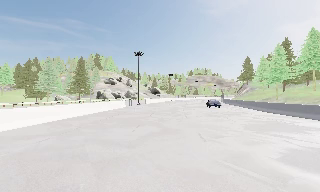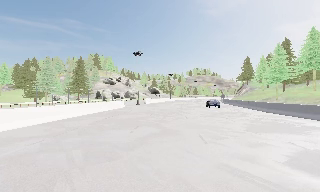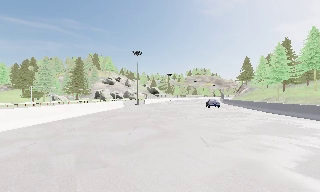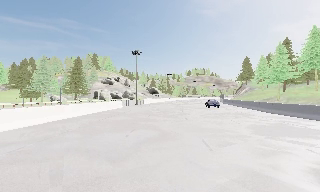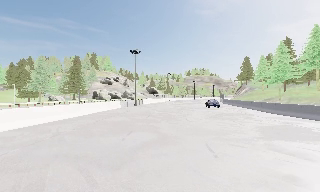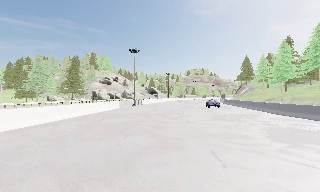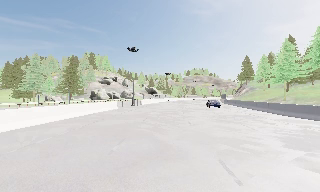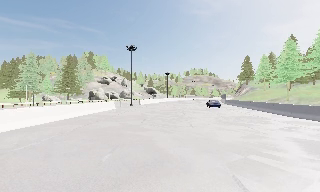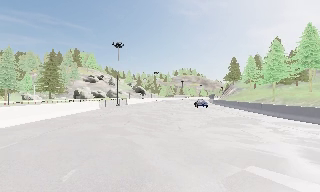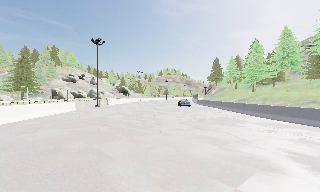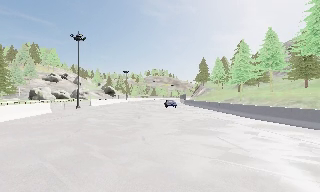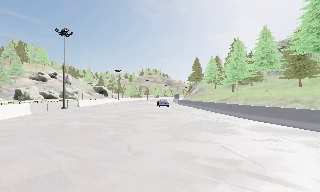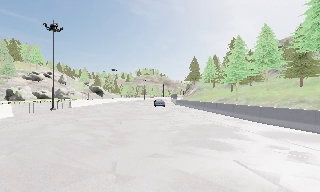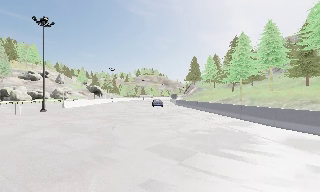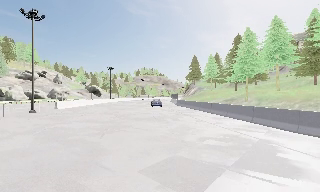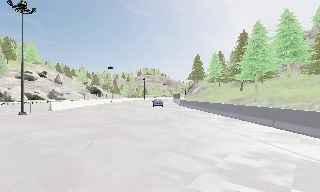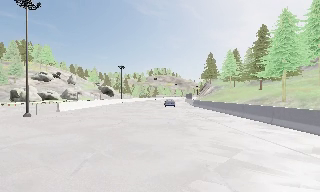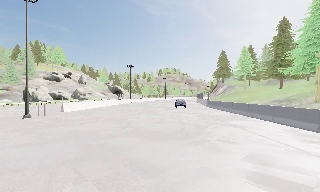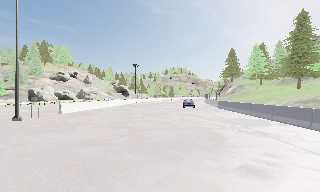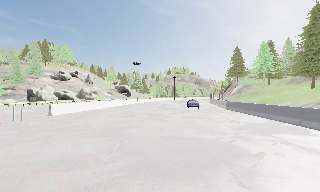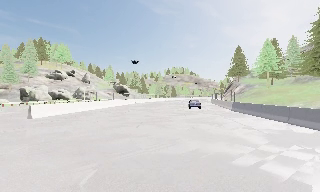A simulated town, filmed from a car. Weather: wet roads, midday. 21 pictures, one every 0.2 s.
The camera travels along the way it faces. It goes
forward.
0.0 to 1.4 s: The camera travels forward, about 4.5 m, so what stands in front looms larger. It gains speed.
1.4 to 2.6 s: The scene slides to the left, as the camera pans about 15 degrees to its right. It travels forward, about 8 m, so what stands in front looms larger.
2.6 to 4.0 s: The scene slides to the right, as the camera pans about 10 degrees to its left. It travels forward, about 14 m, so what stands in front looms larger.
The film runs forward here.
